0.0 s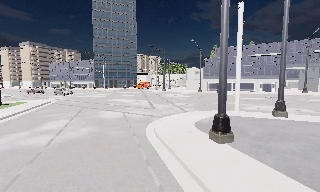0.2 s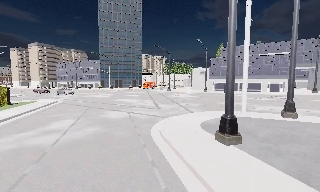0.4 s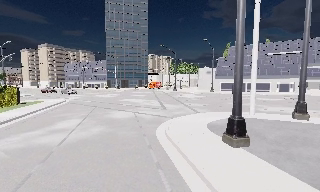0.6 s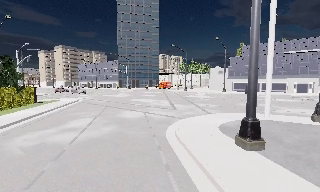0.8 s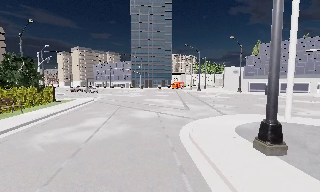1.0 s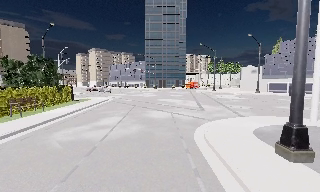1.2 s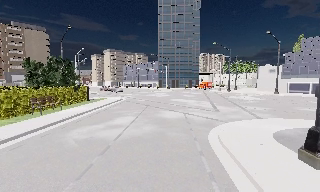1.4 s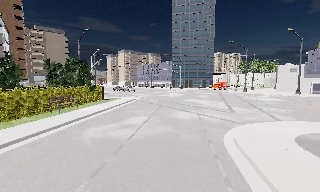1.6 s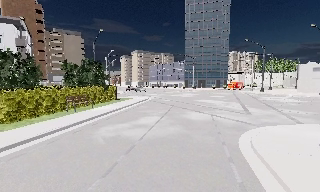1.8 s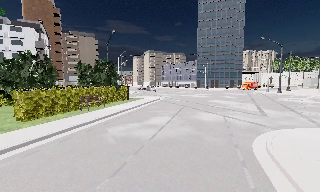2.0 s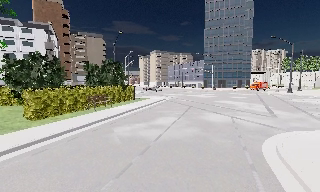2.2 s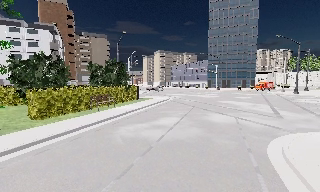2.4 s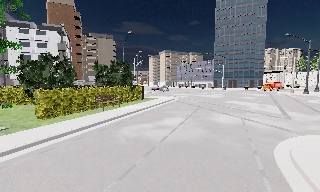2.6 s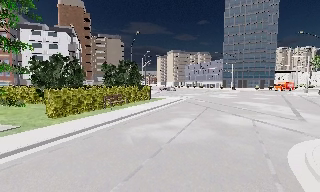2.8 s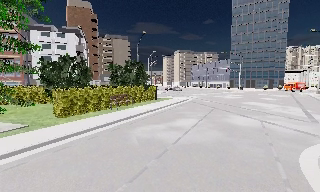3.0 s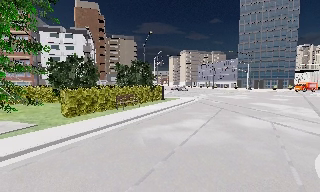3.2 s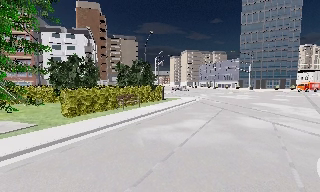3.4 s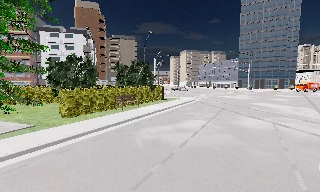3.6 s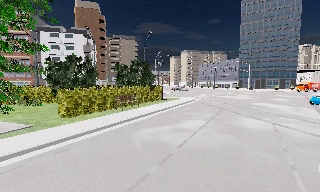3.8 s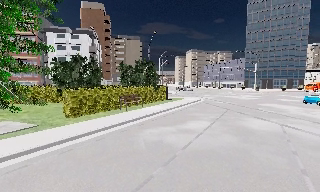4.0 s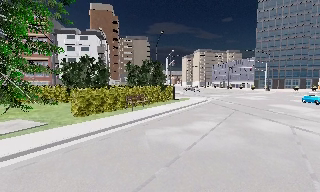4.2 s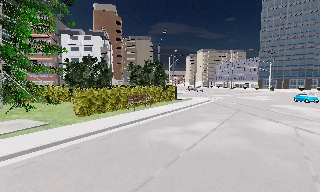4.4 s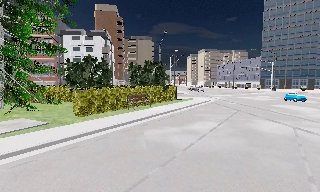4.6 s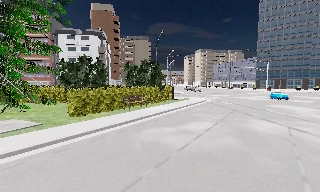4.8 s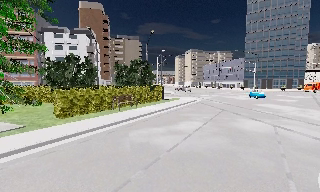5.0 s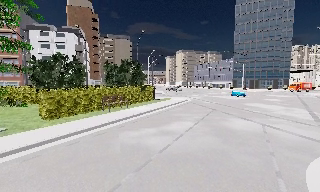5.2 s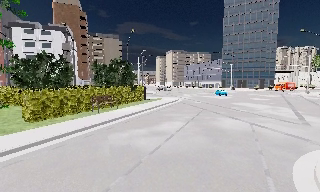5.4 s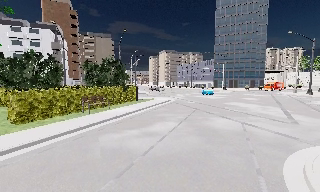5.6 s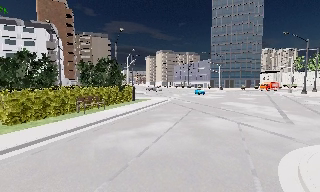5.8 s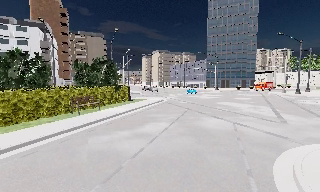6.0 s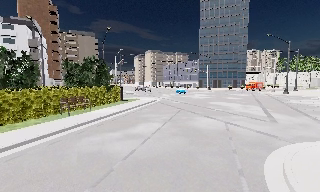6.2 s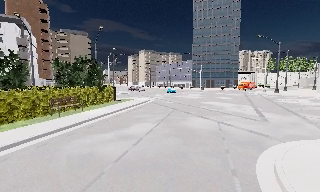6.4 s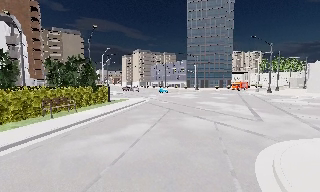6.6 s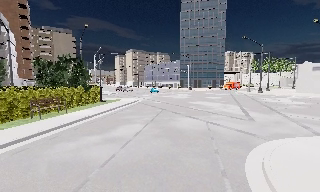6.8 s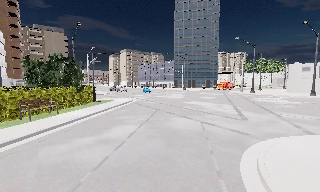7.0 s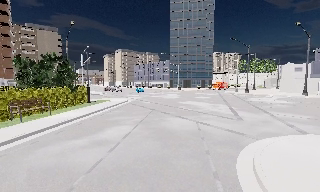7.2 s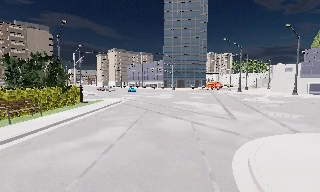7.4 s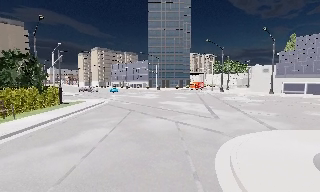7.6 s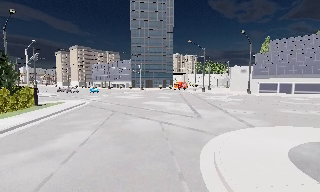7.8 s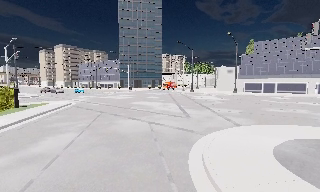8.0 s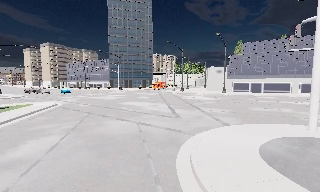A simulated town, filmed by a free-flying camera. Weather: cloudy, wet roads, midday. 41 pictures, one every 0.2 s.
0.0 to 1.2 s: The camera pans to its left, which is counterclockwise from overhead, by about 20 degrees. It travels forward, about 0.5 m, so what stands in front looms larger.
1.2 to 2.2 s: The camera pans to its left, which is counterclockwise from overhead, by about 15 degrees.
2.2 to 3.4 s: The camera travels forward, about 0.5 m, so what stands in front looms larger.
3.4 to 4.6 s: The camera travels to its right, about 0.5 m.
4.6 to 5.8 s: The scene slides to the left, as the camera pans about 15 degrees to its right. It travels forward, about 0.5 m, so what stands in front looms larger.
5.8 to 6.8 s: The scene slides to the left, as the camera pans about 10 degrees to its right.
6.8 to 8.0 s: The camera pans to its right, which is clockwise from overhead, by about 20 degrees. It travels forward, about 0.5 m, so what stands in front looms larger.
The film runs backward here.
